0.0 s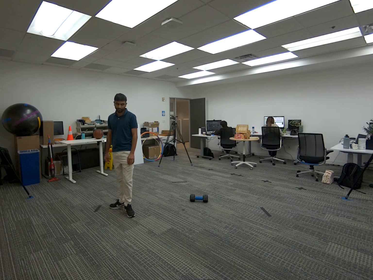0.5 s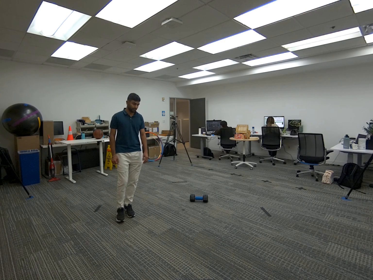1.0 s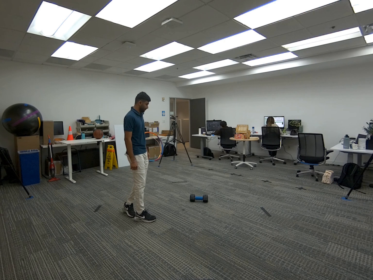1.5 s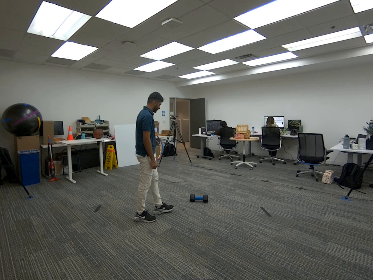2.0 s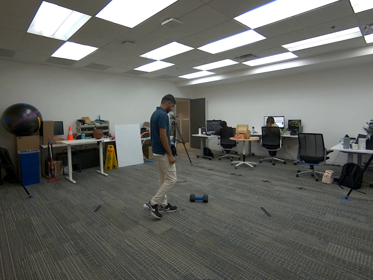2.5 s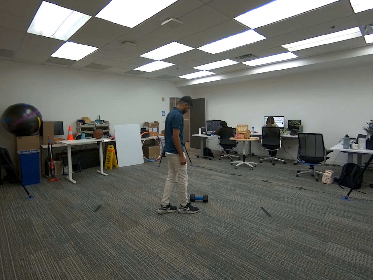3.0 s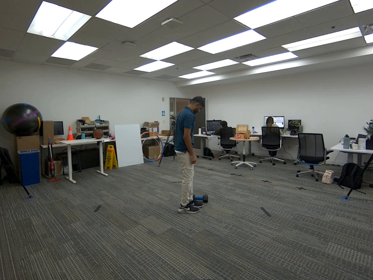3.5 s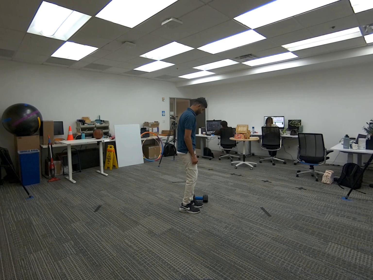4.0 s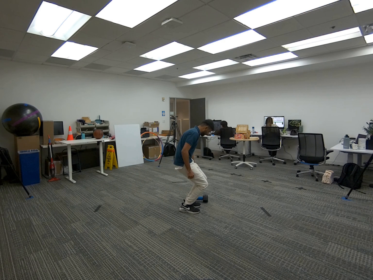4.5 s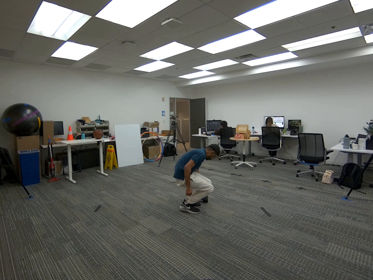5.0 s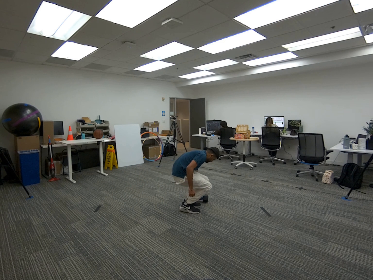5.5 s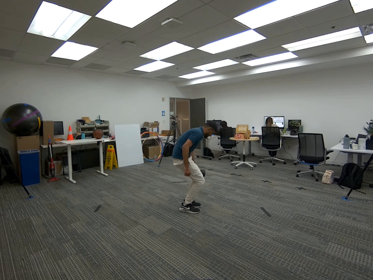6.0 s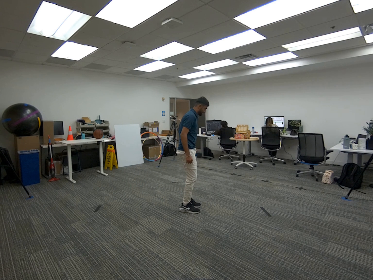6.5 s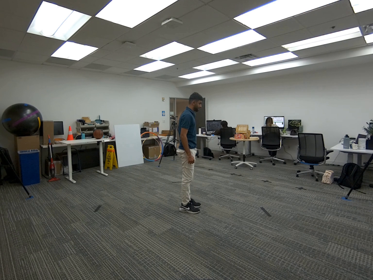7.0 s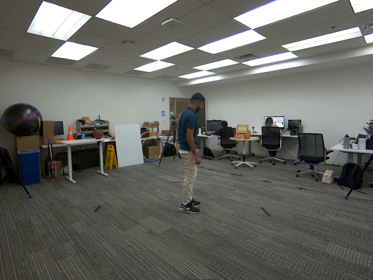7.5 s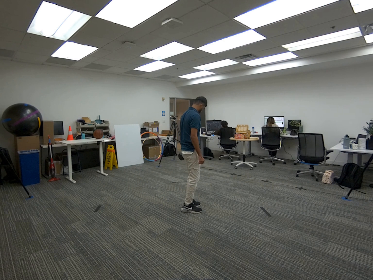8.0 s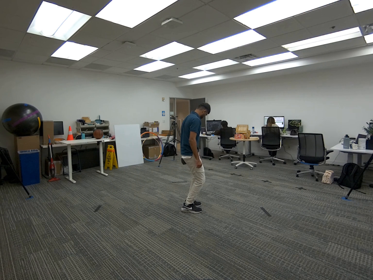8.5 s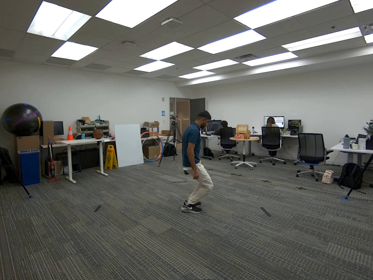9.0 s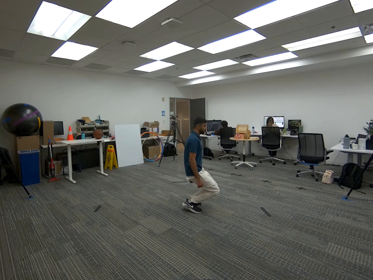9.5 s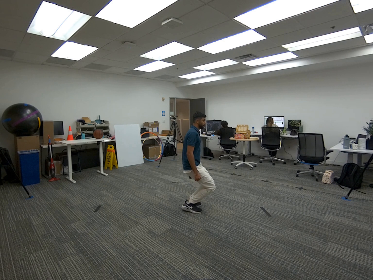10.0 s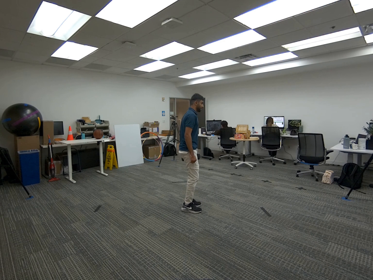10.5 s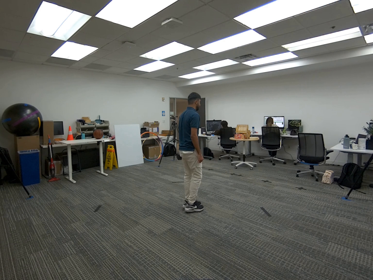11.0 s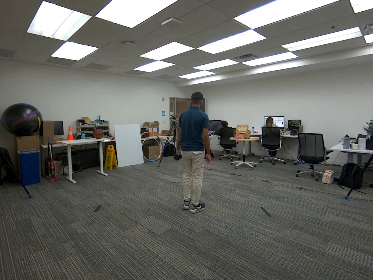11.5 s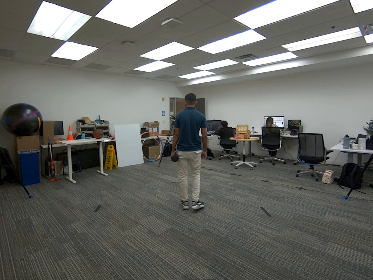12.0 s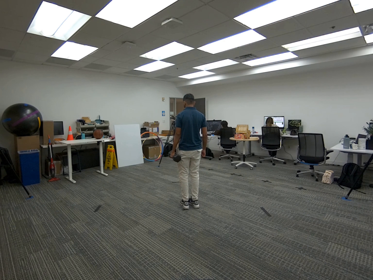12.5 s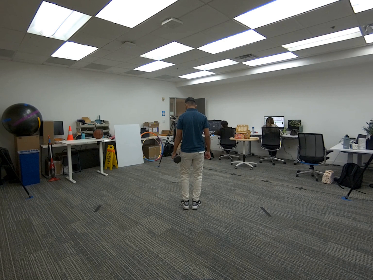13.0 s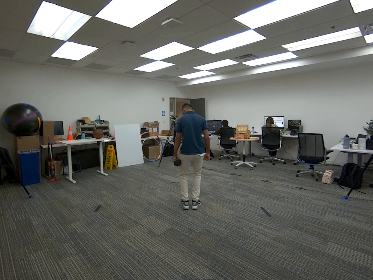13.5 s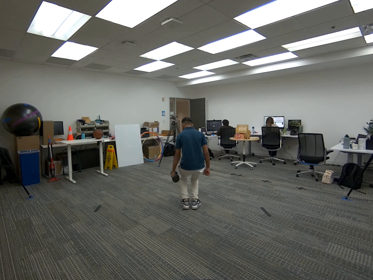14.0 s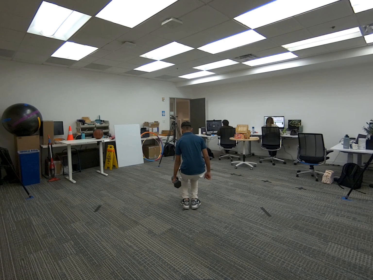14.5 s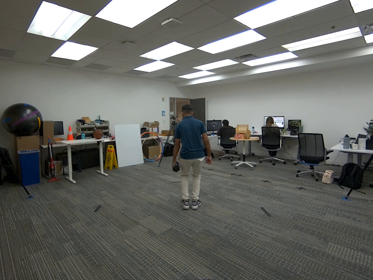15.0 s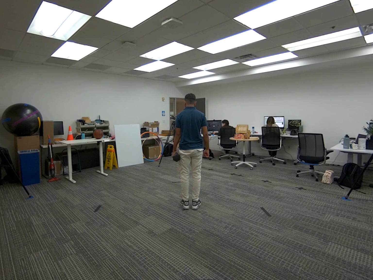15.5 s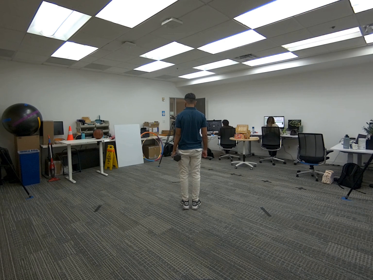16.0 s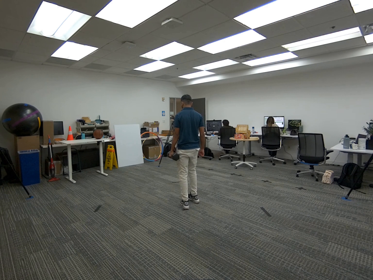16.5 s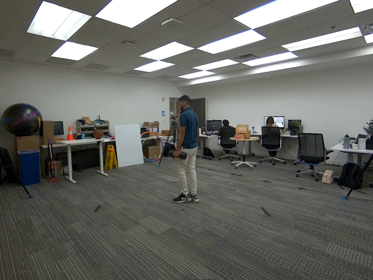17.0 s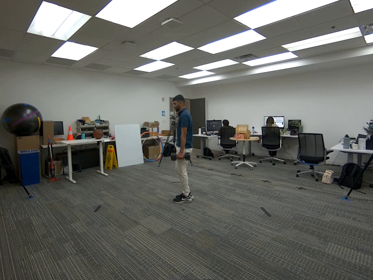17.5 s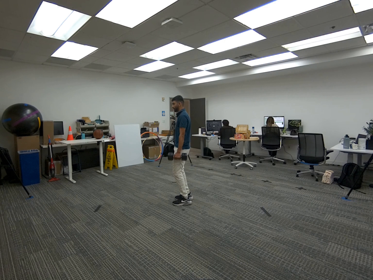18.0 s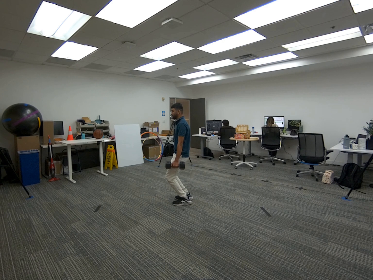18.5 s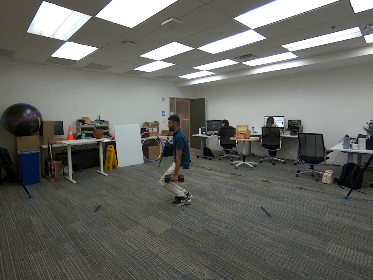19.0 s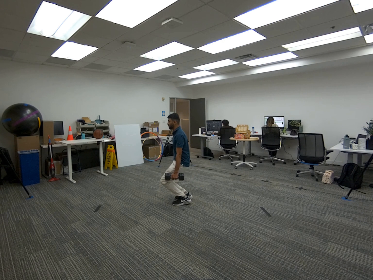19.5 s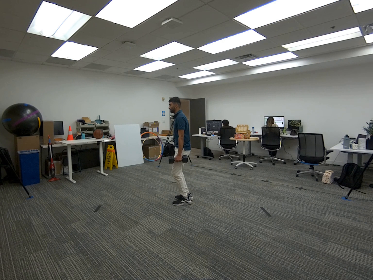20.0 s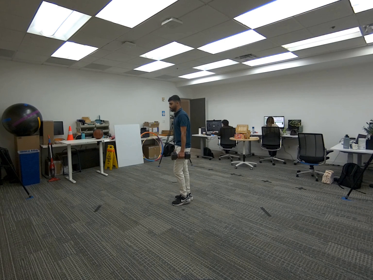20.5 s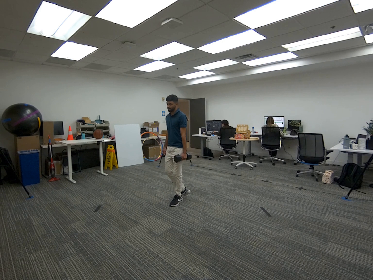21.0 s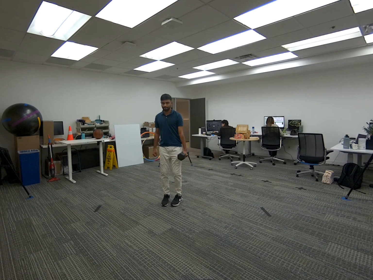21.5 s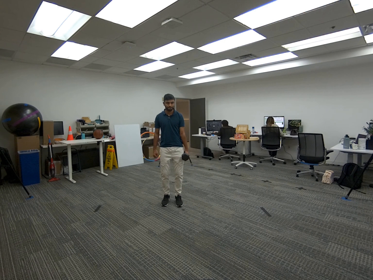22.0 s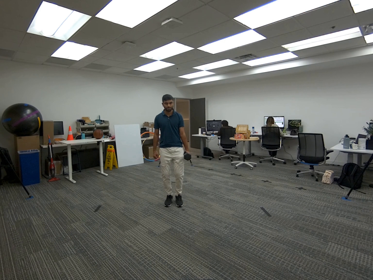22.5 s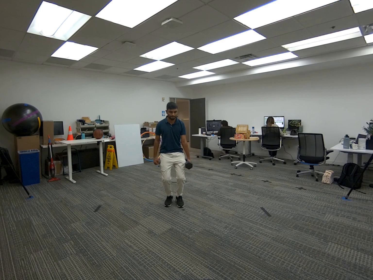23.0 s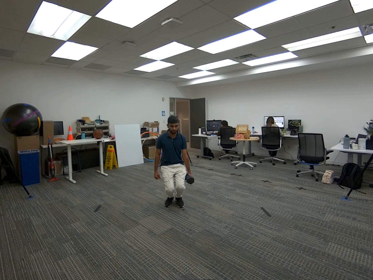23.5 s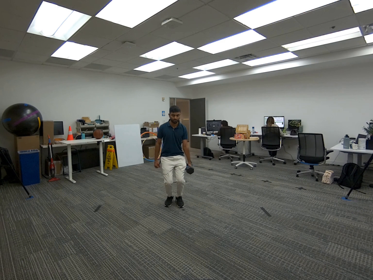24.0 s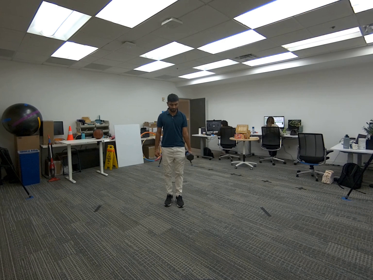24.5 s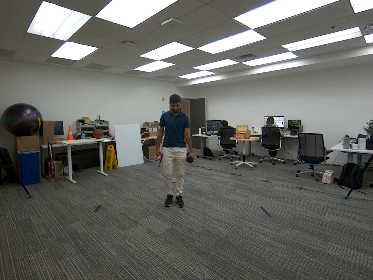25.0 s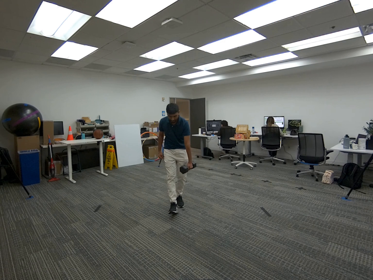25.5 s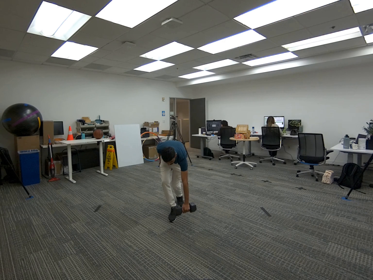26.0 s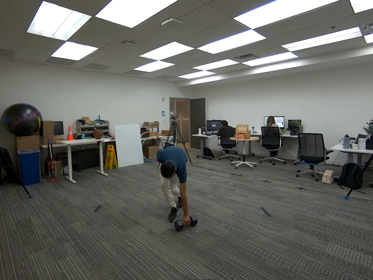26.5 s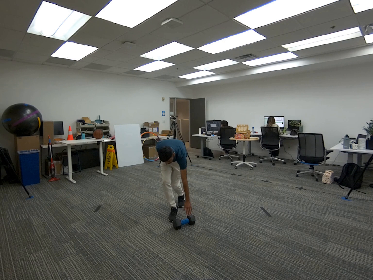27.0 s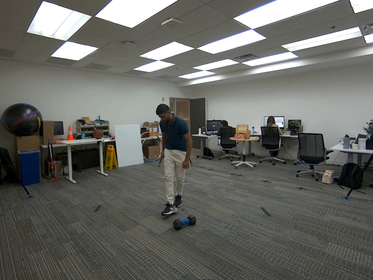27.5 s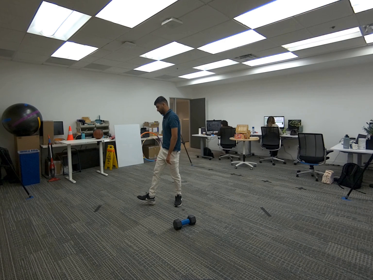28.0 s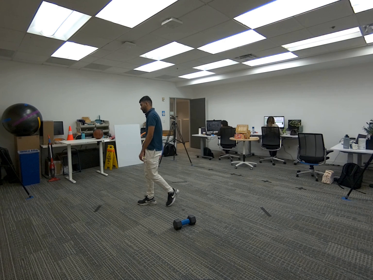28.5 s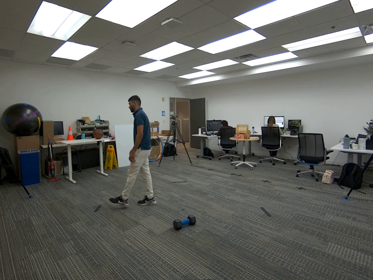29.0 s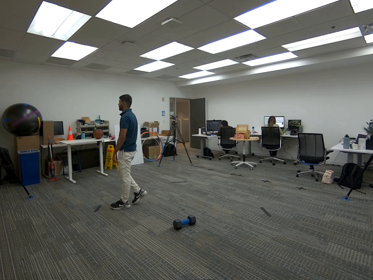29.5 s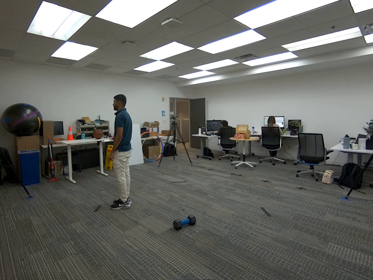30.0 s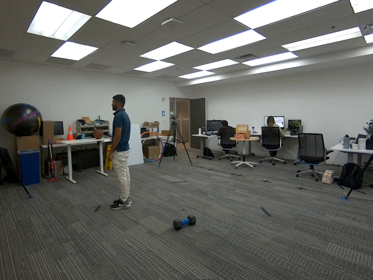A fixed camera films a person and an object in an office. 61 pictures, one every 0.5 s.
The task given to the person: Walk to the dumbbell, pick up and hold the dumbbell and lift it while keeping your back straight and stable. Lower it slowly, keeping your back straight and hips pushed back. Repeat until finished, then carefully place the dumbbell on the ground.
